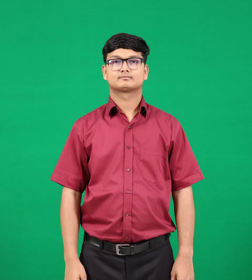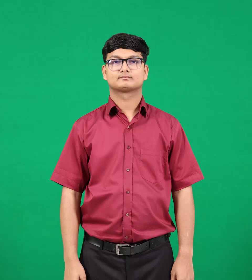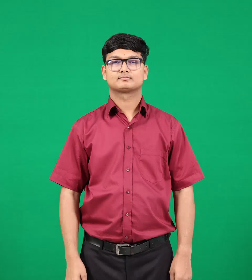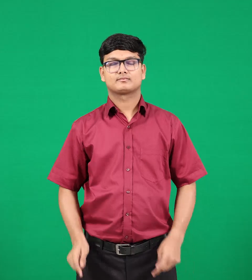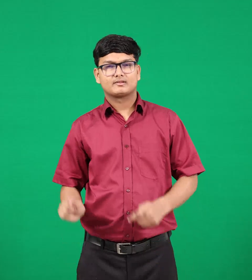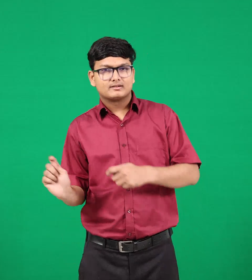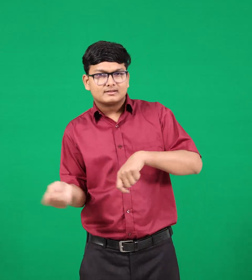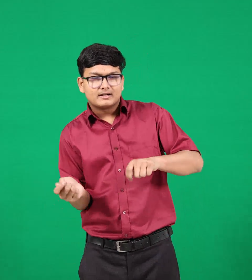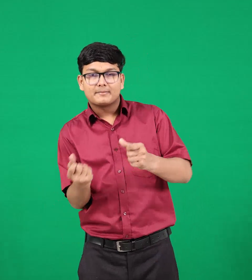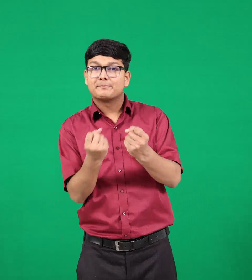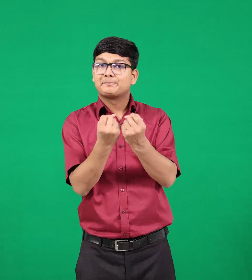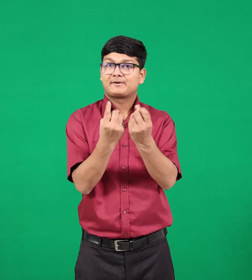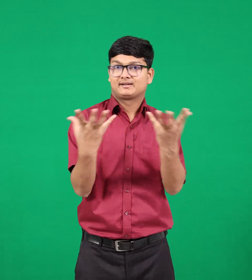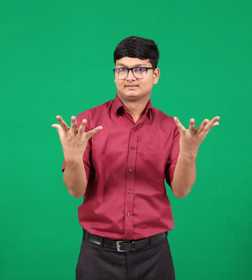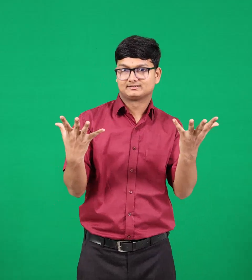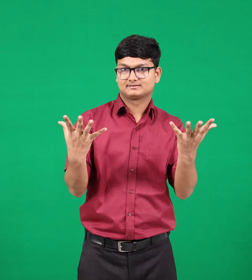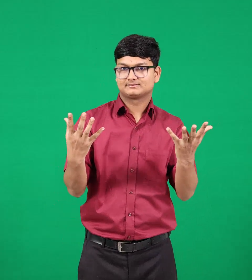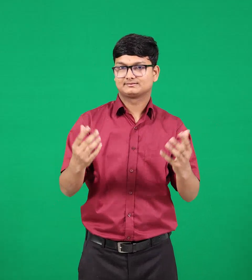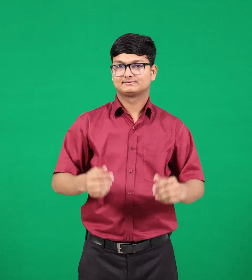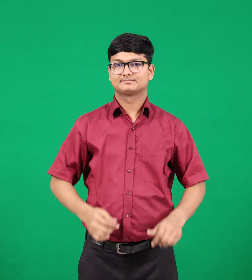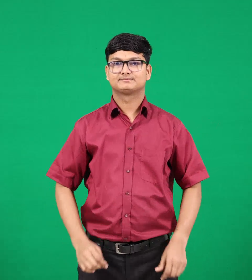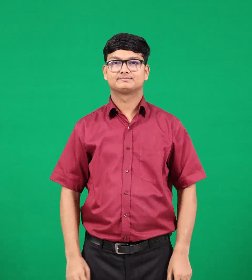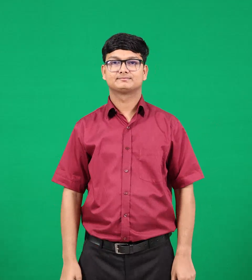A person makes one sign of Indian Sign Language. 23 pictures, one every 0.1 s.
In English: bats (play)
